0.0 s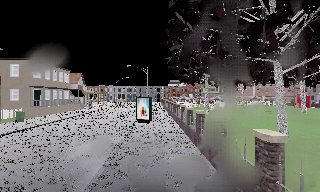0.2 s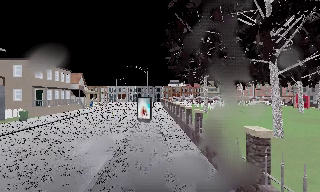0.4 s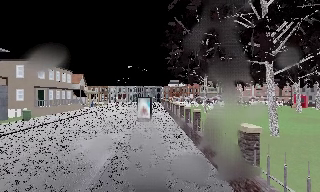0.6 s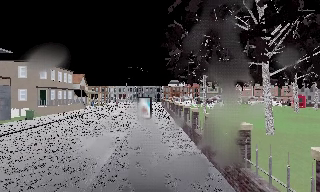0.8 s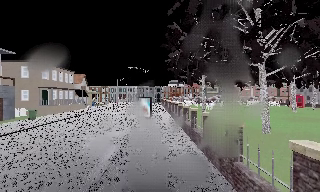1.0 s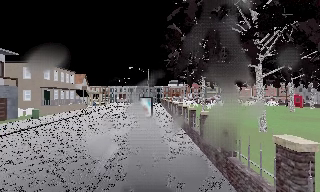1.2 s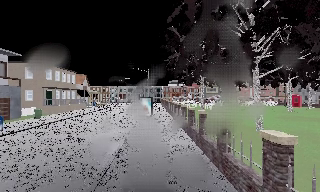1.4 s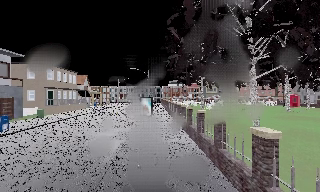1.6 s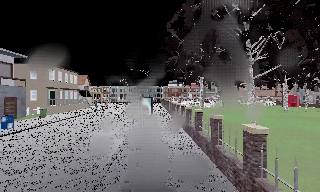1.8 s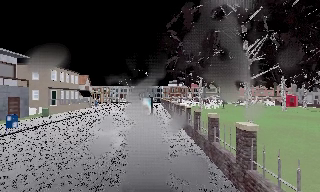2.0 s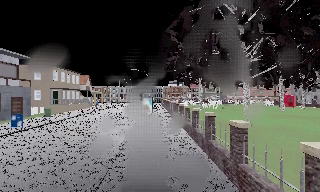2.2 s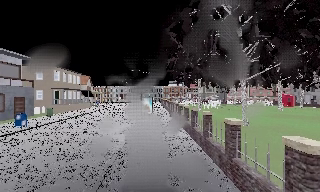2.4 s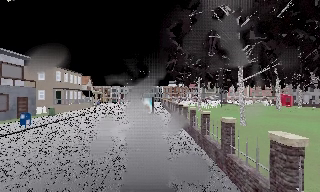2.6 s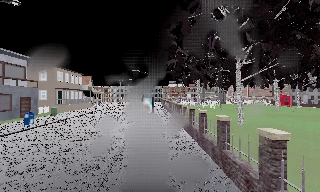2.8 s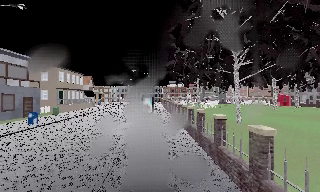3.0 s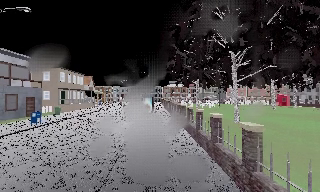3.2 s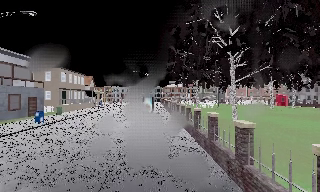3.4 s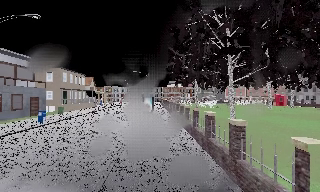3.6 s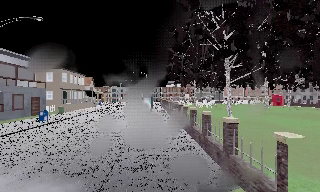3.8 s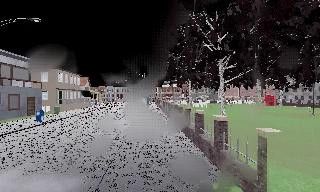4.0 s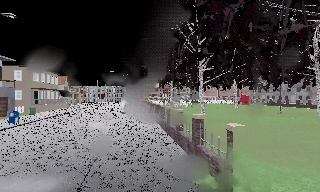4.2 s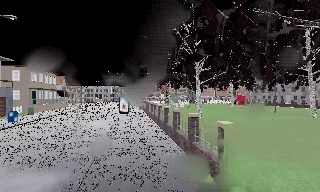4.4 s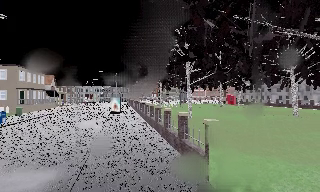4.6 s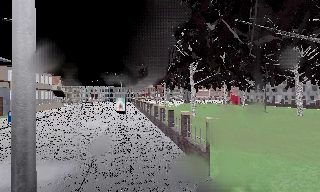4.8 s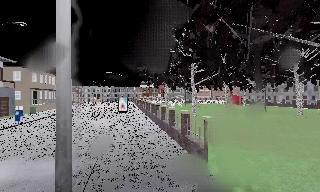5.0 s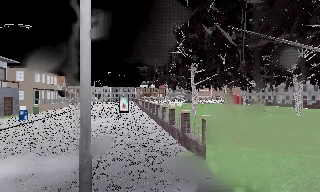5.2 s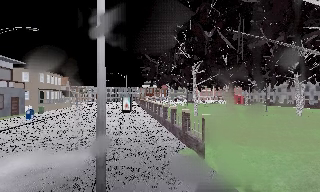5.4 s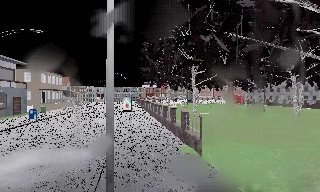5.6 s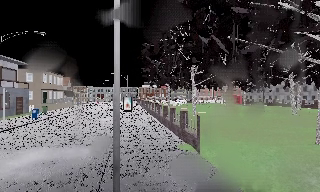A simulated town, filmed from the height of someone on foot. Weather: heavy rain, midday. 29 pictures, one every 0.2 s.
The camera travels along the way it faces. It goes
backward.
0.0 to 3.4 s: The camera travels backward, about 6 m, so what stands in front gets smaller.
3.4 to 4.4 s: The scene slides to the left, as the camera pans about 10 degrees to its right. It travels backward, about 2 m, so what stands in front gets smaller.
4.4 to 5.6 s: The camera travels backward, about 2.5 m, so what stands in front gets smaller.
The film runs backward here.
